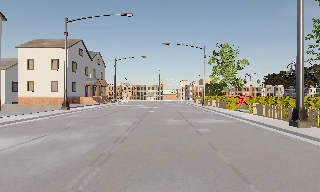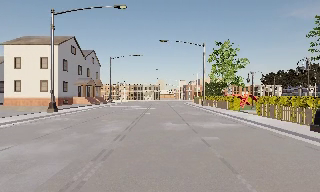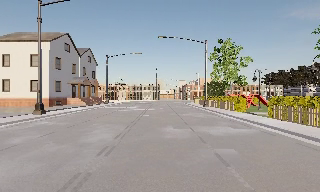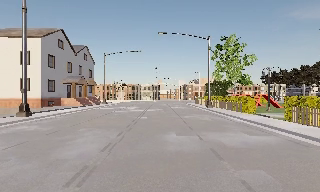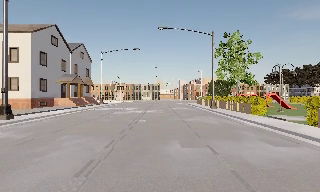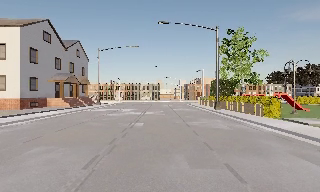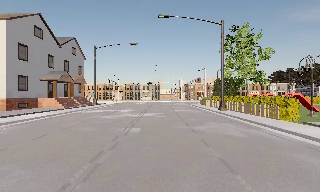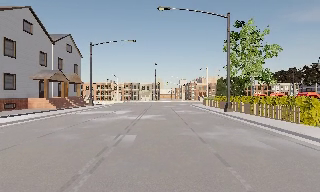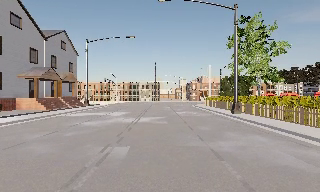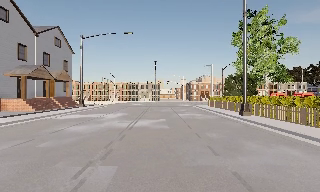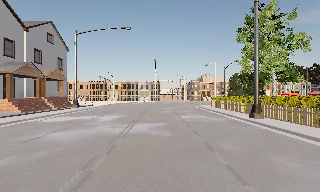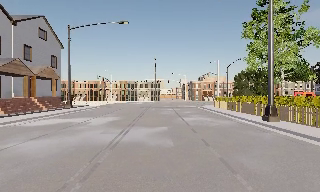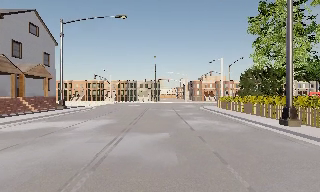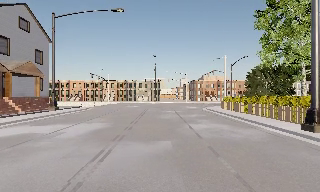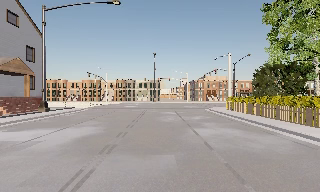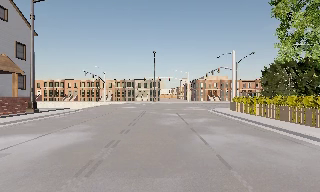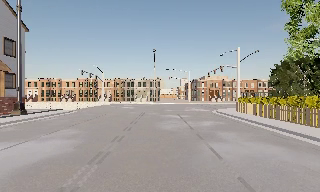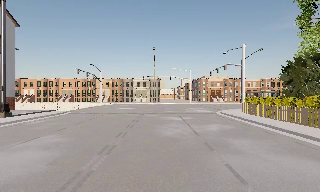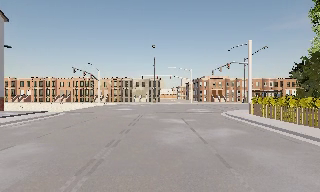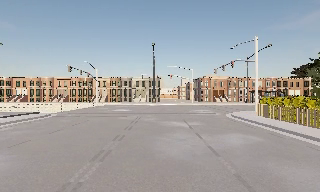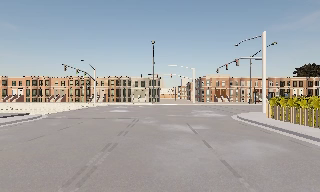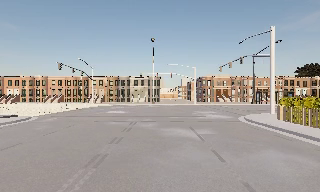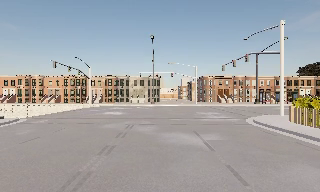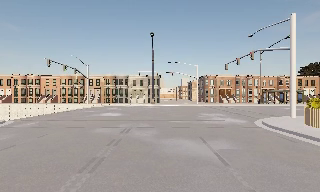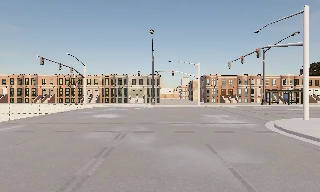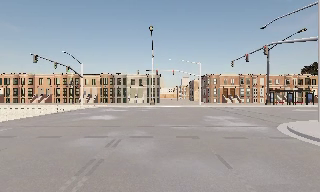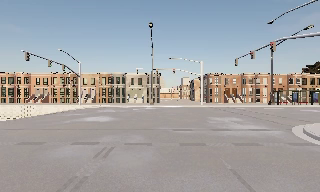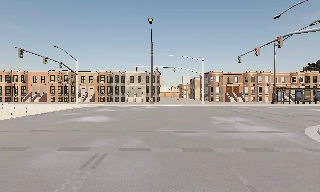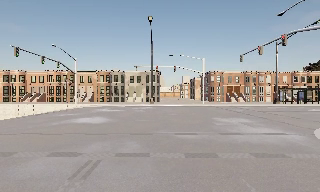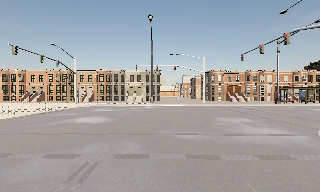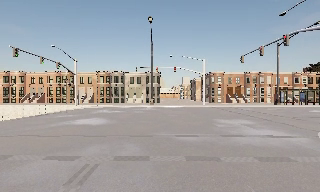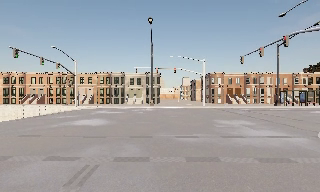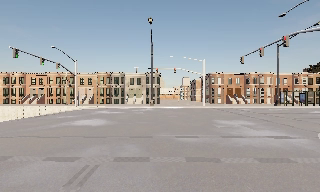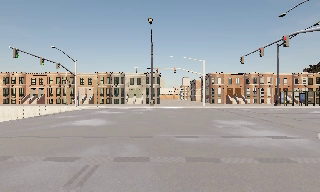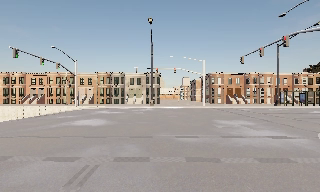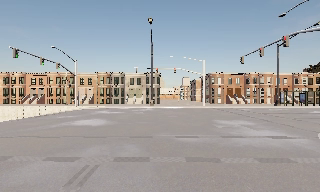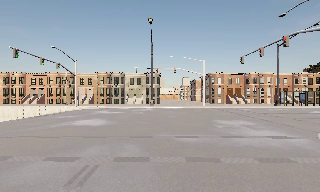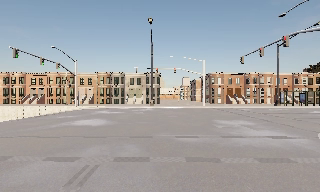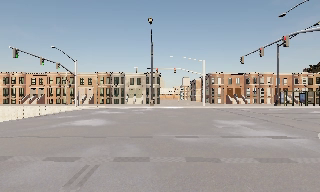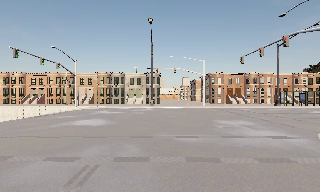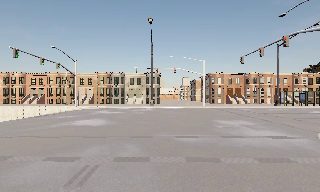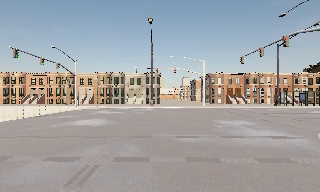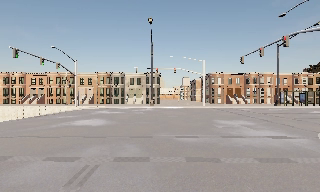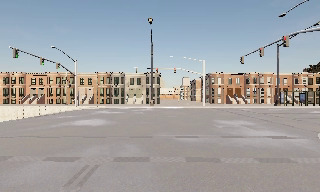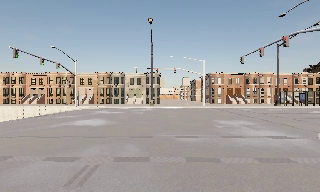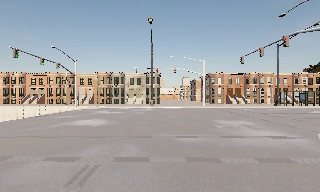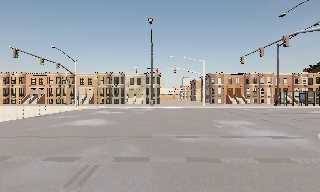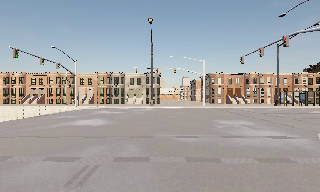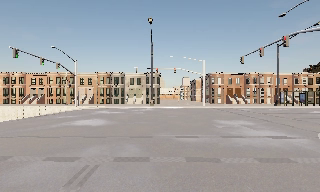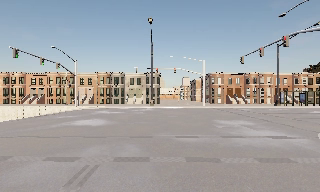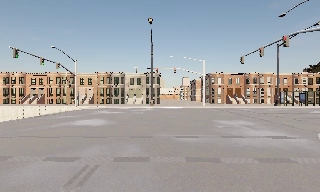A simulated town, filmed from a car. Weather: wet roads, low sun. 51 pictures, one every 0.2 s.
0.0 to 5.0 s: The camera travels forward, about 35 m, so what stands in front looms larger.
5.0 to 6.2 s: The camera travels forward, about 2.5 m, so what stands in front looms larger. It loses speed.
6.2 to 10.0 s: The camera keeps its place and its aim.
The film runs forward here.
